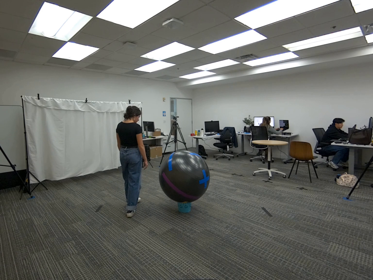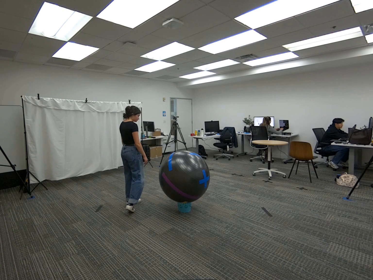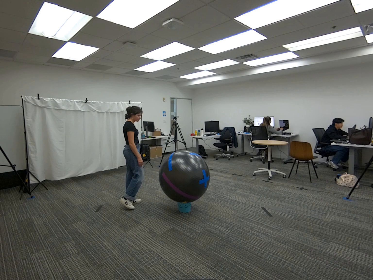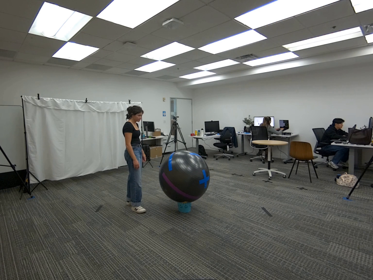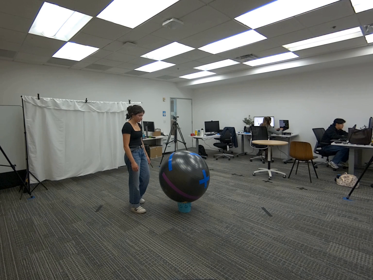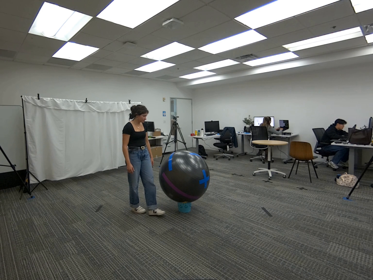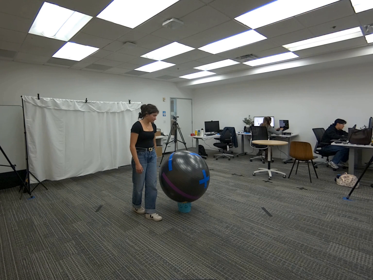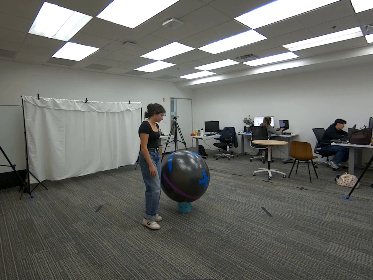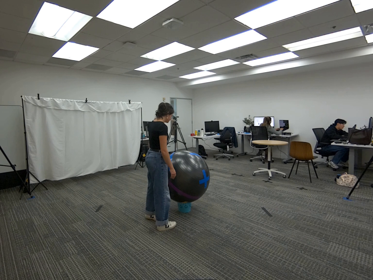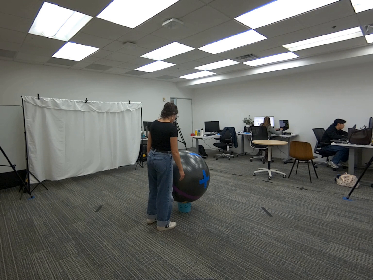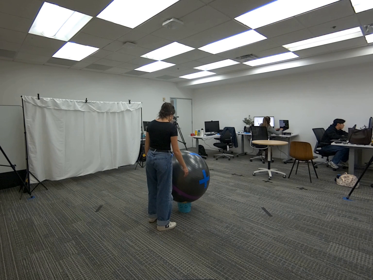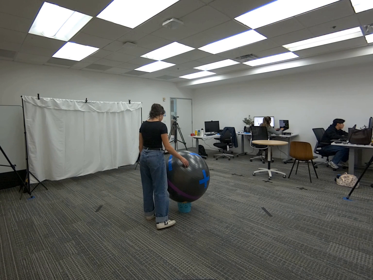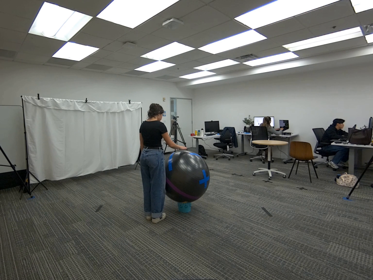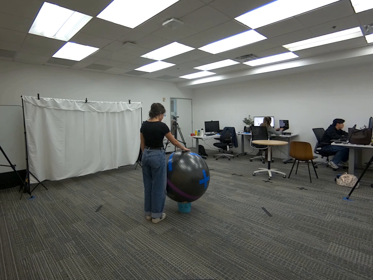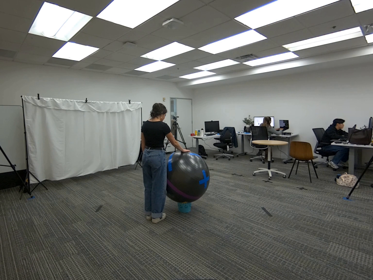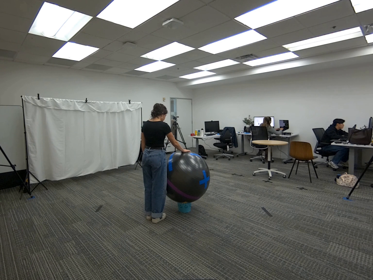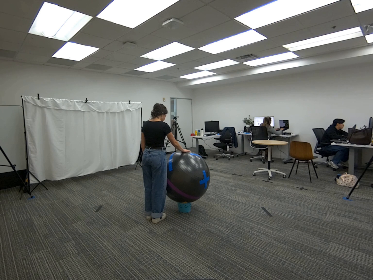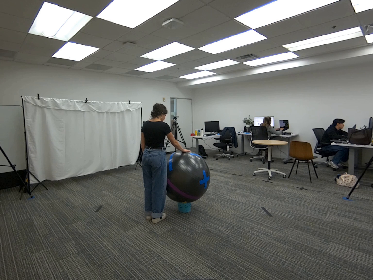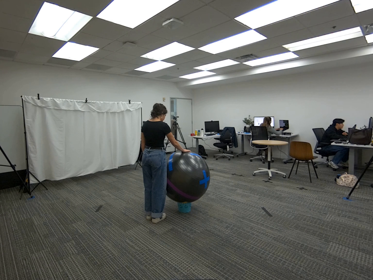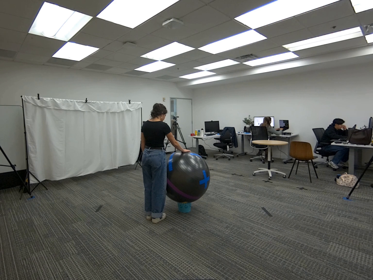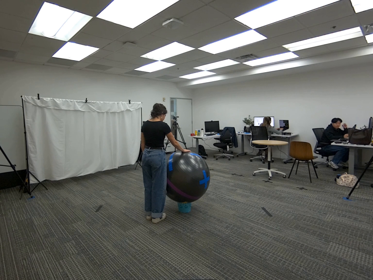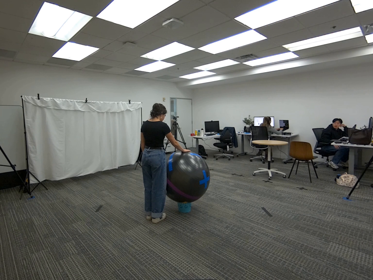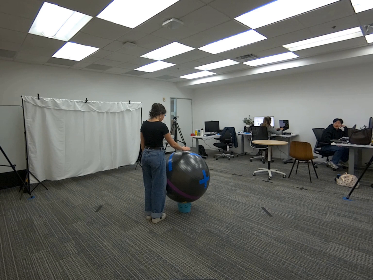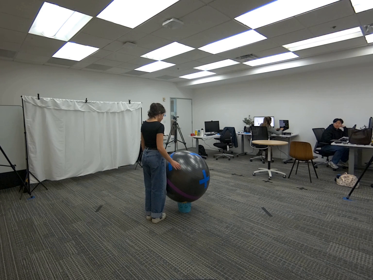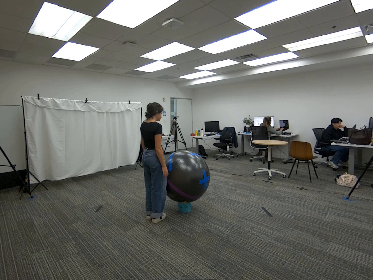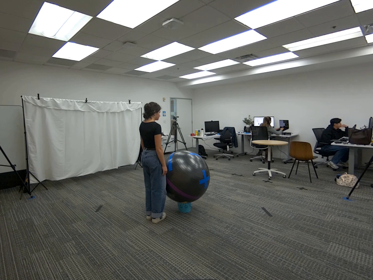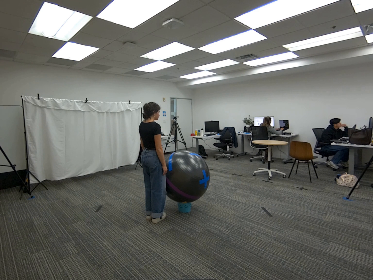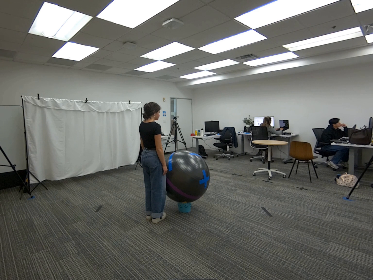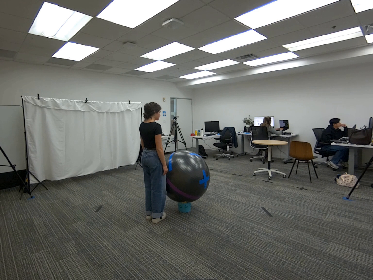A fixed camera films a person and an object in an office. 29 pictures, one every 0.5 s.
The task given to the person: Walk over to the yoga ball in the center of the bounding area and touch the yoga ball with your right hand.
